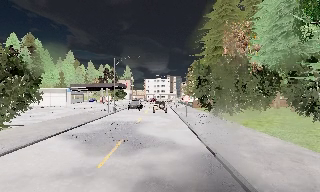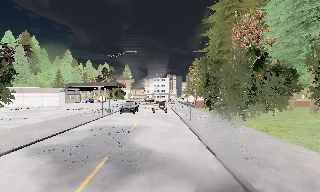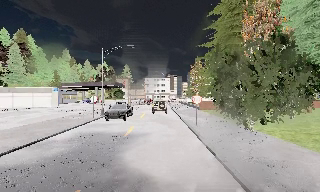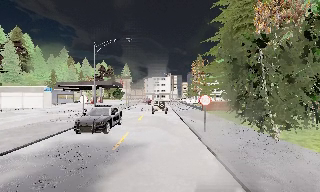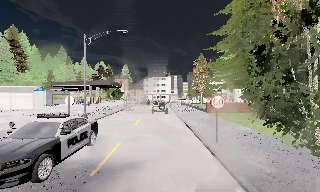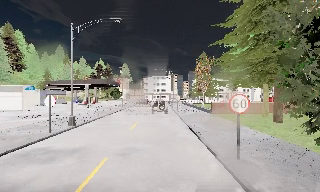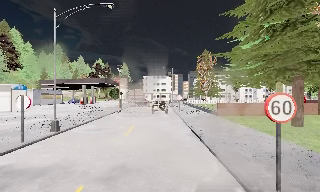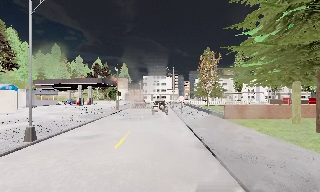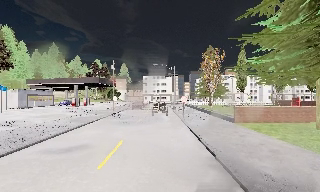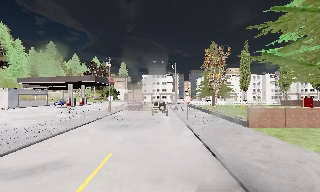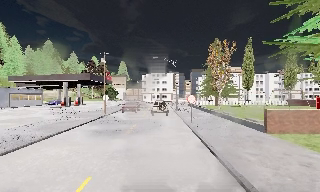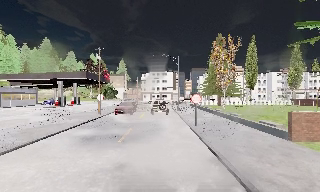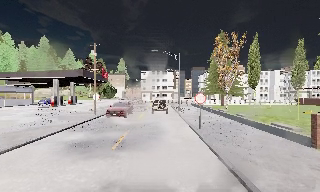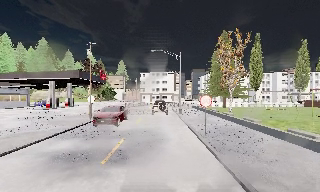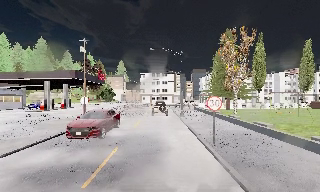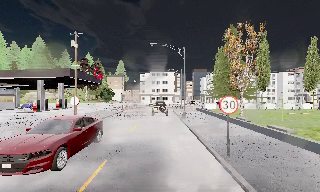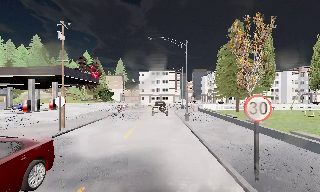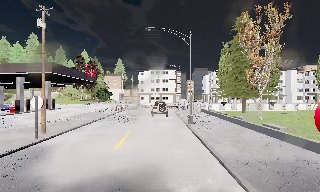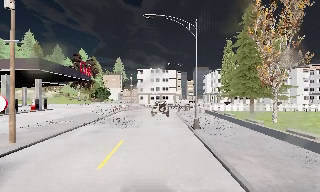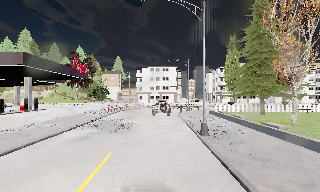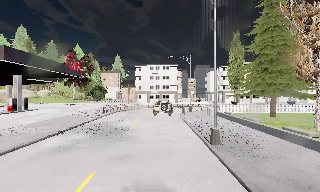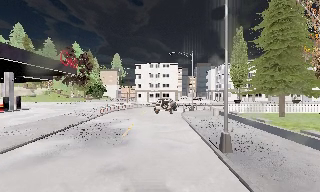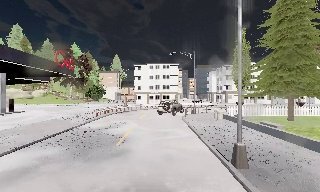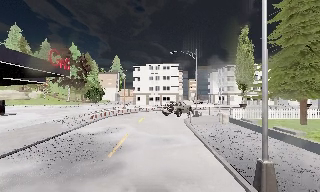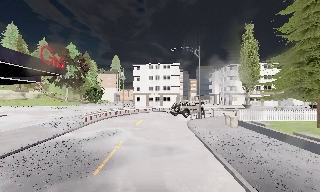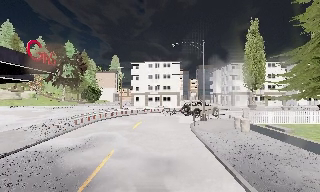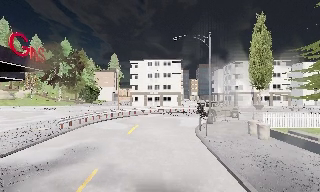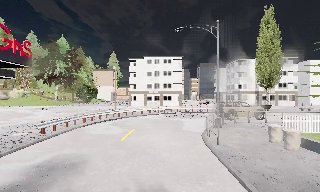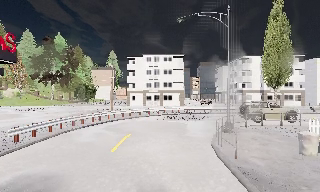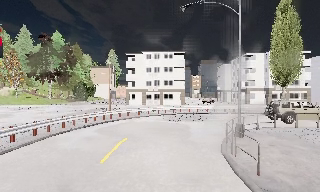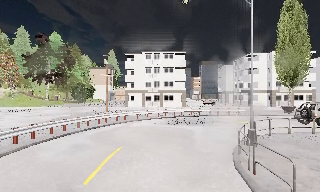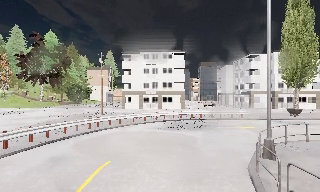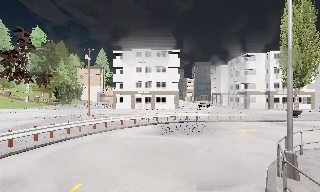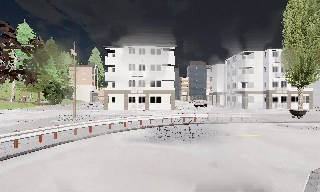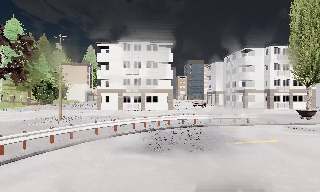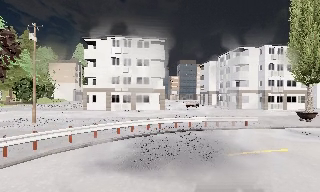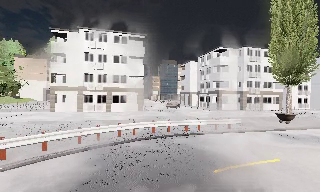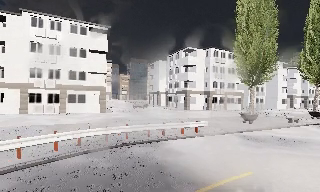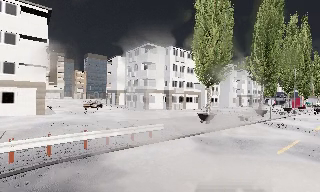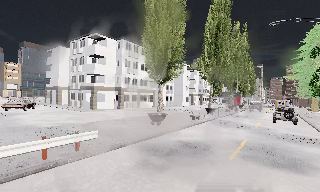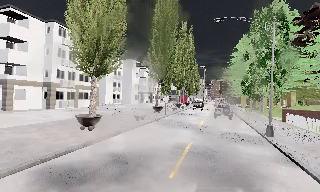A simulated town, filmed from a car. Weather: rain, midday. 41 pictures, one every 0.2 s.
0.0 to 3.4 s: The camera travels forward, about 30 m, so what stands in front looms larger.
3.4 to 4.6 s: The camera travels forward, about 9 m, so what stands in front looms larger. It loses speed.
4.6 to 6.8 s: The camera travels forward, about 17 m, so what stands in front looms larger.
6.8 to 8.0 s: The scene slides to the left, as the camera pans about 65 degrees to its right. It travels forward, about 11 m.
The film runs forward here.
